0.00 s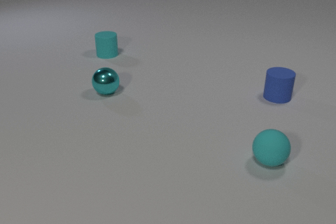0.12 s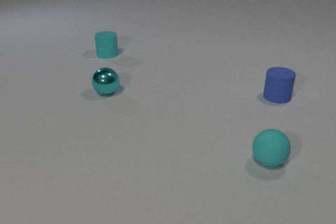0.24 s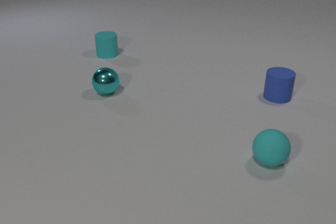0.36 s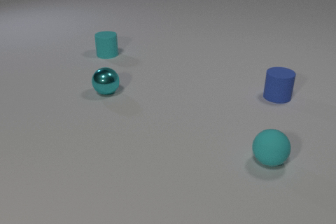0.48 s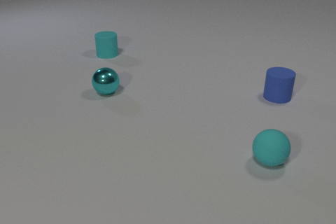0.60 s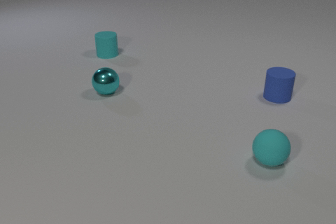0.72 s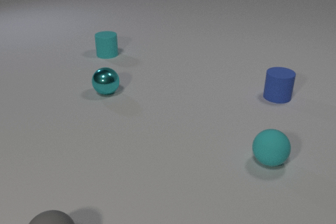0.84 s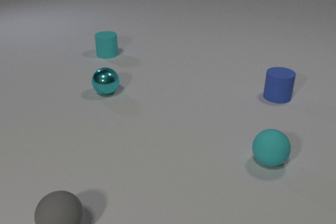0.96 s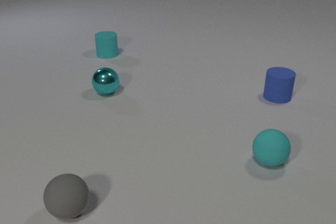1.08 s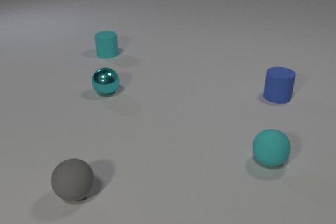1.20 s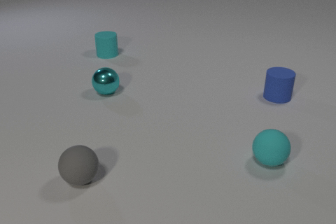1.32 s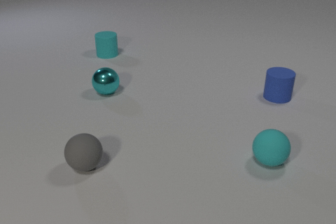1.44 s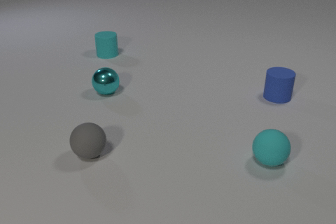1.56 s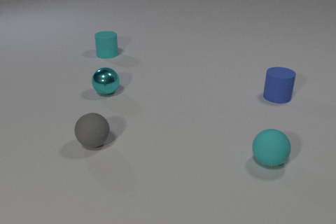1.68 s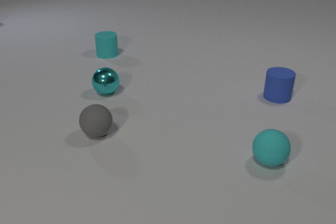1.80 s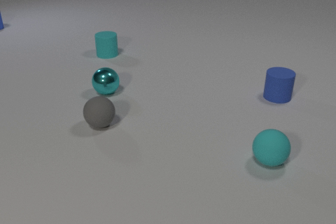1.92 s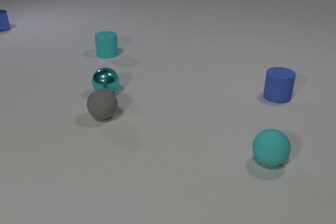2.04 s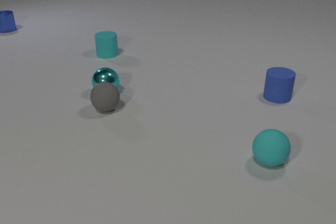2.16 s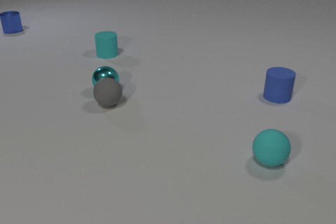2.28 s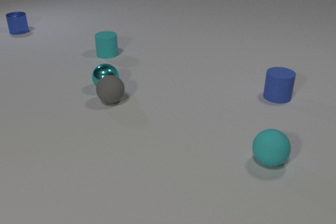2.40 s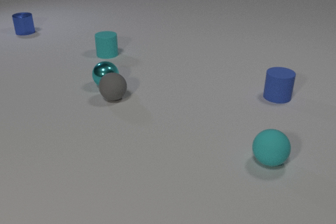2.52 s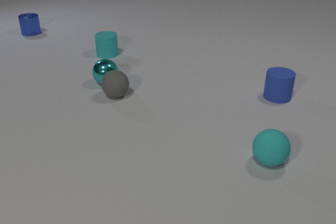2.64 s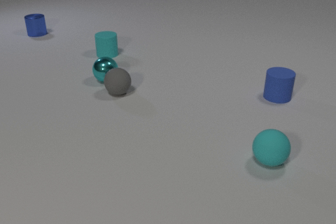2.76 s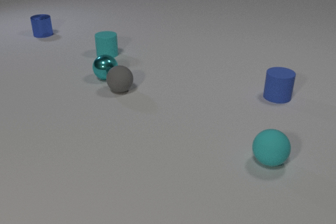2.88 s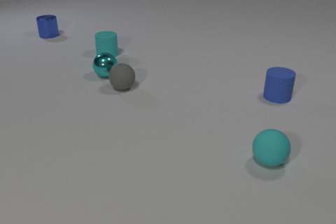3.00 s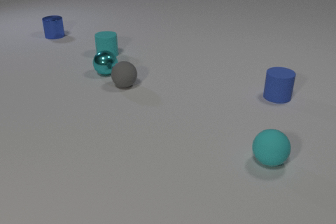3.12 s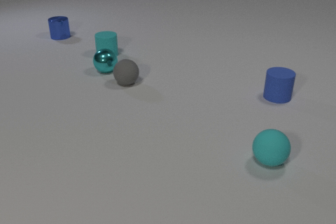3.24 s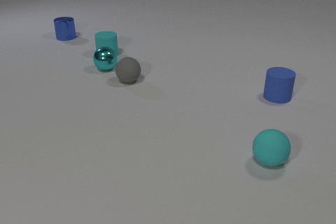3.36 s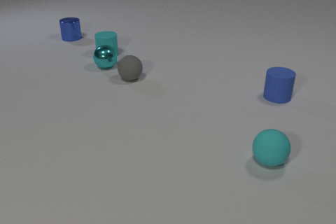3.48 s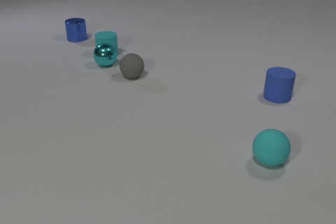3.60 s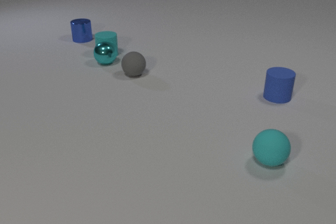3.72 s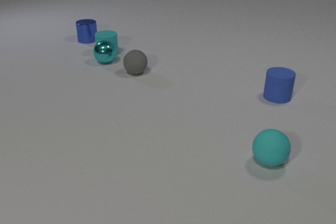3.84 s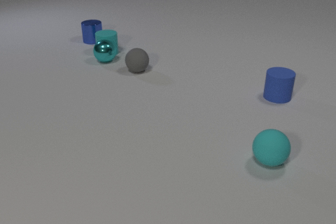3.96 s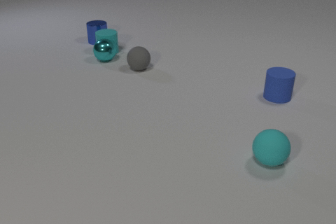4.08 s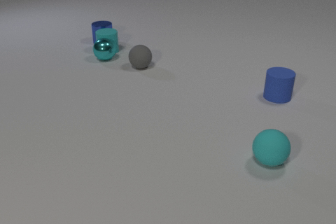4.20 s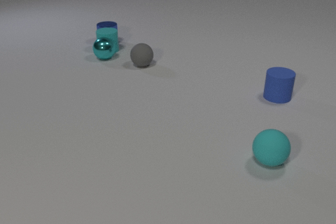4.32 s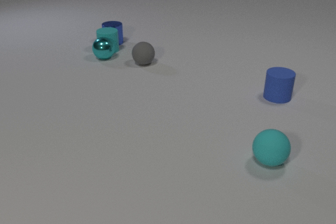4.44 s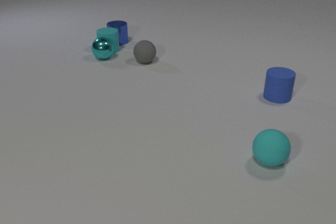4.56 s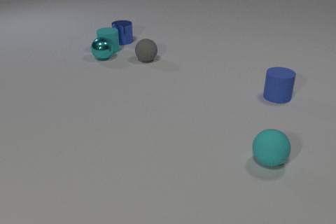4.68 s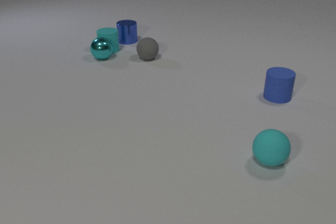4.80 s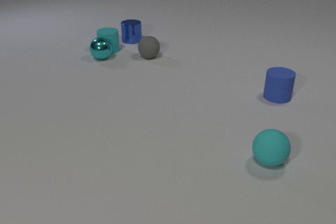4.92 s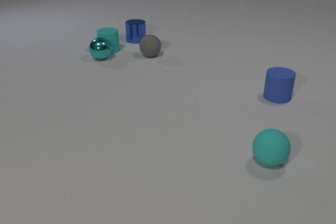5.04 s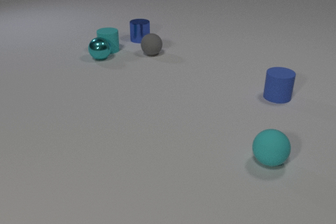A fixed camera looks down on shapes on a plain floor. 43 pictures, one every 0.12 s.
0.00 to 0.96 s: The gray rubber sphere comes in at the bottom edge, rolls away from the camera.
0.96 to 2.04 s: The gray rubber sphere rolls away from the camera. The blue metal cylinder comes in at the left edge, slides to the right and toward the camera.
2.04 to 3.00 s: The gray rubber sphere rolls away from the camera. The cyan metal sphere rolls away from the camera. The blue metal cylinder slides to the right and toward the camera. The gray rubber sphere and the cyan metal sphere collide.
3.00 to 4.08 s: The gray rubber sphere rolls away from the camera. The cyan metal sphere rolls away from the camera. The blue metal cylinder slides to the right and toward the camera. The cyan rubber cylinder slides away from the camera. The cyan metal sphere and the cyan rubber cylinder collide.
4.08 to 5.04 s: The gray rubber sphere rolls away from the camera. The cyan metal sphere rolls to the left. The blue metal cylinder slides to the right. The blue metal cylinder and the cyan rubber cylinder collide.
Are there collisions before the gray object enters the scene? no.
How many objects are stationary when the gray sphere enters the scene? 4.
How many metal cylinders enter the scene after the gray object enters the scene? 1.
